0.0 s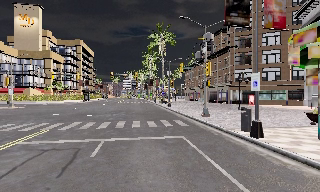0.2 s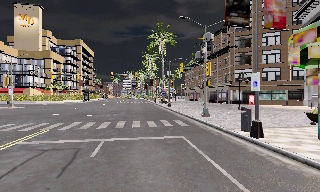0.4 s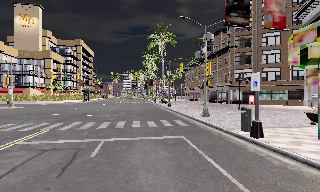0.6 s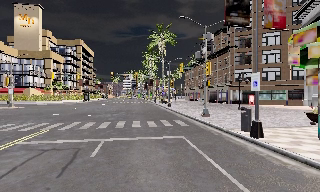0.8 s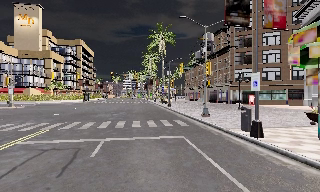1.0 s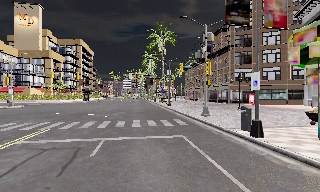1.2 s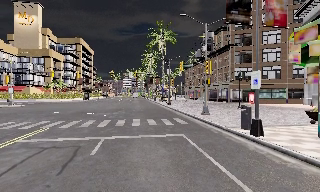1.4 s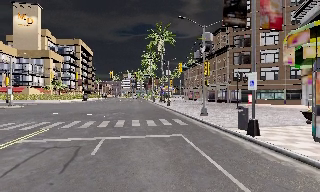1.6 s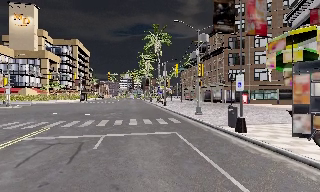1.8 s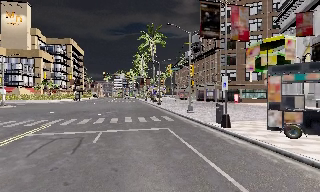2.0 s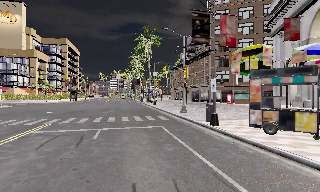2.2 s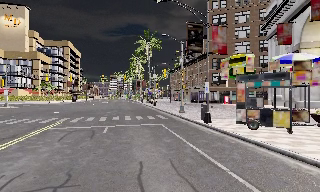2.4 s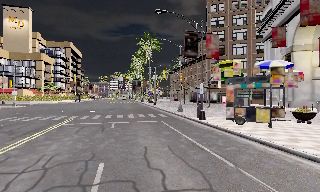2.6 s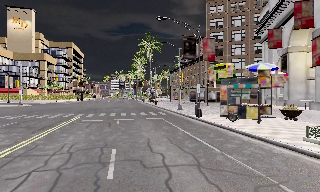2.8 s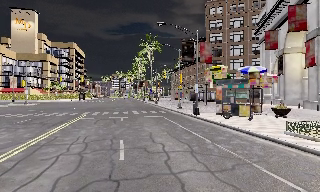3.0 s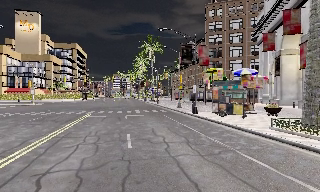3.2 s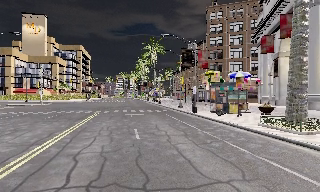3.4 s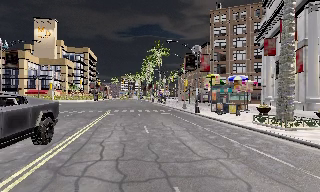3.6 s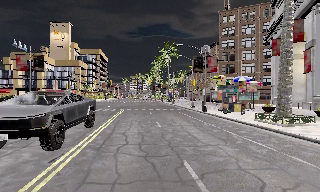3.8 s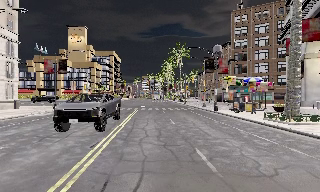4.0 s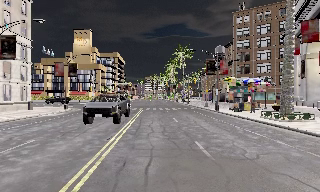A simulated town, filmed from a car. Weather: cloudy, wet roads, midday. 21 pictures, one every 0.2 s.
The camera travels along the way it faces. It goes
backward.
0.0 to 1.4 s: The camera shifts only a little, or ends up much as it began.
1.4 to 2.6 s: The camera travels backward, about 6 m, so what stands in front gets smaller. It gains speed.
2.6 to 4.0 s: The camera swings to its left by about 10 degrees, and the scene slides to the right. It travels backward, about 9 m, so what stands in front gets smaller.
The film runs backward here.
